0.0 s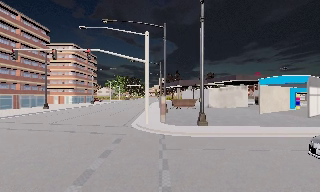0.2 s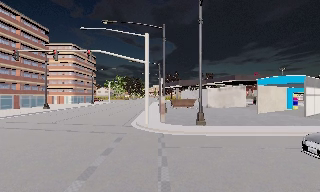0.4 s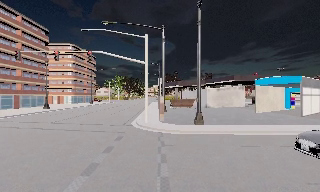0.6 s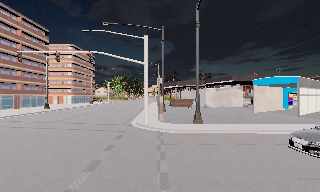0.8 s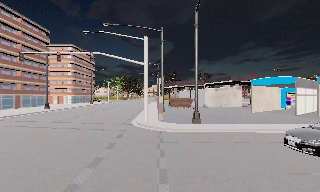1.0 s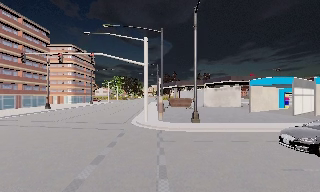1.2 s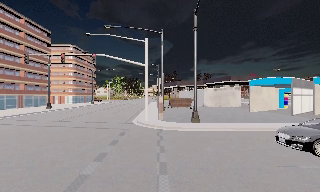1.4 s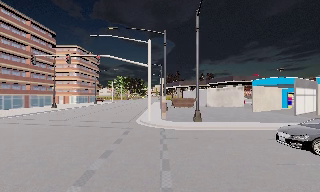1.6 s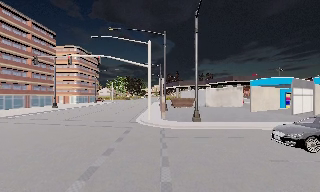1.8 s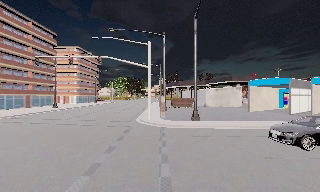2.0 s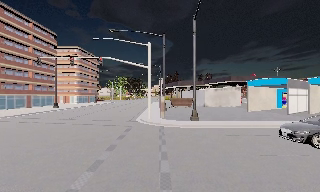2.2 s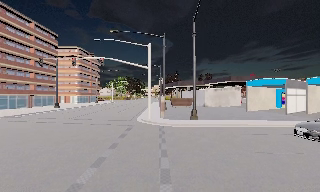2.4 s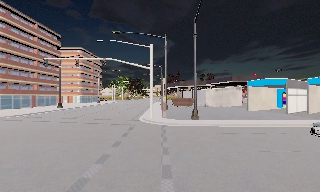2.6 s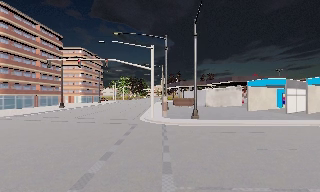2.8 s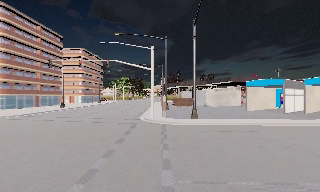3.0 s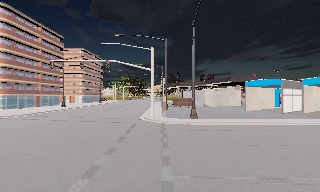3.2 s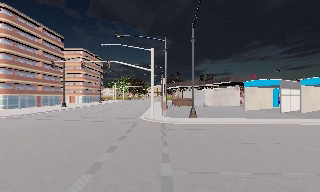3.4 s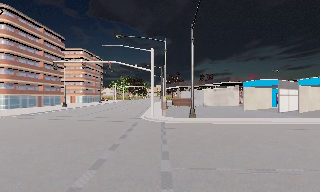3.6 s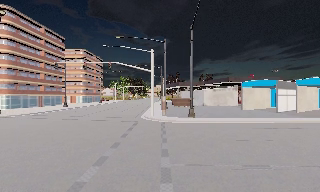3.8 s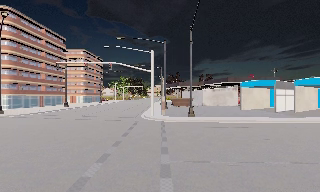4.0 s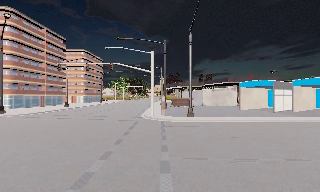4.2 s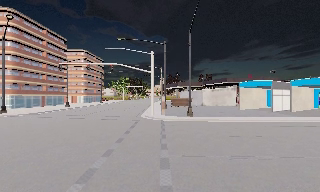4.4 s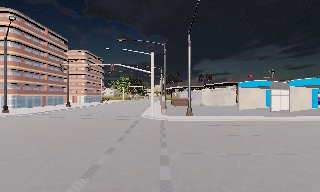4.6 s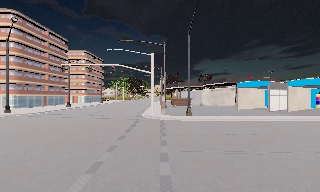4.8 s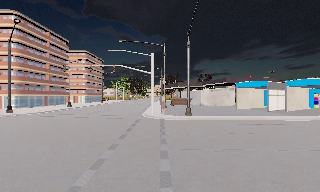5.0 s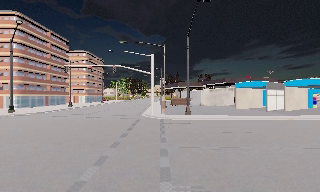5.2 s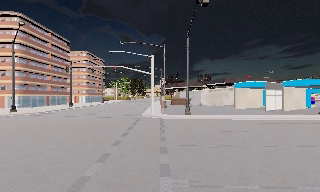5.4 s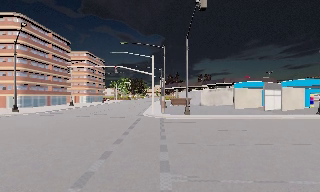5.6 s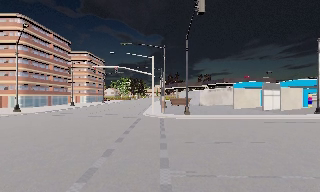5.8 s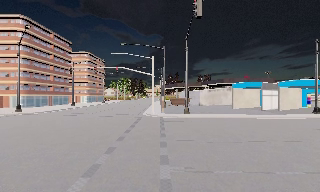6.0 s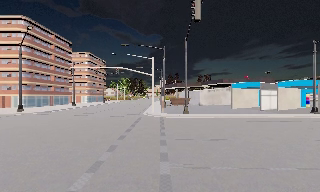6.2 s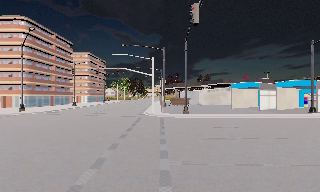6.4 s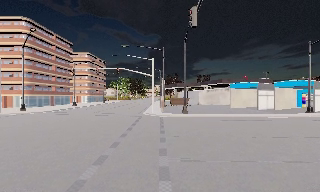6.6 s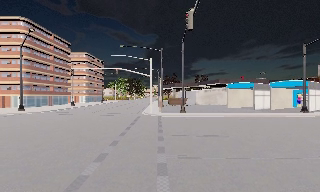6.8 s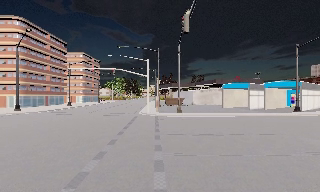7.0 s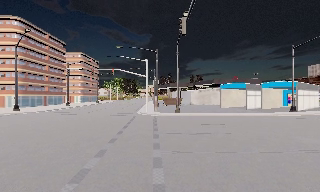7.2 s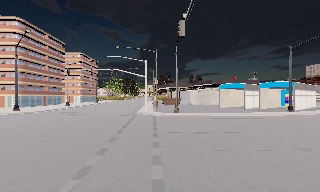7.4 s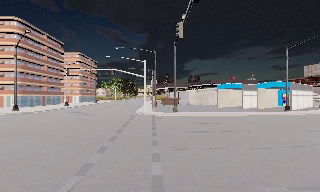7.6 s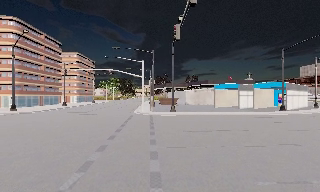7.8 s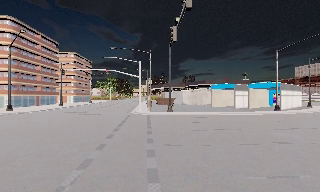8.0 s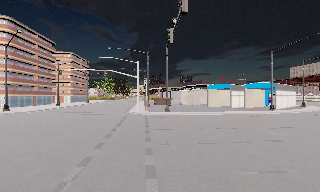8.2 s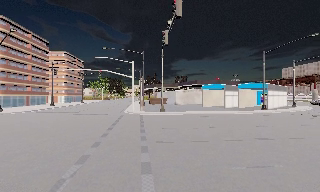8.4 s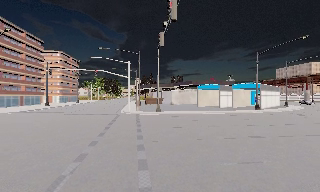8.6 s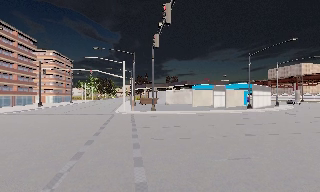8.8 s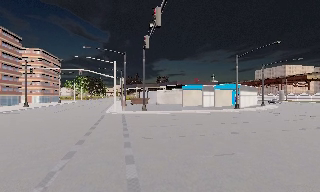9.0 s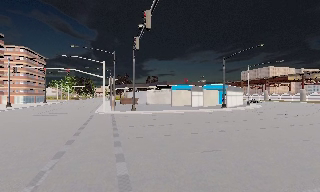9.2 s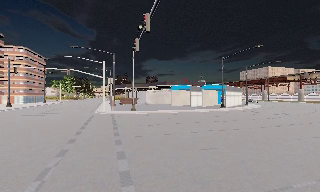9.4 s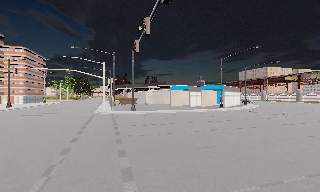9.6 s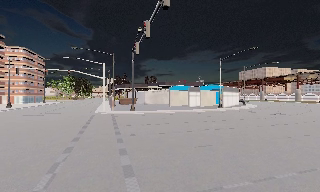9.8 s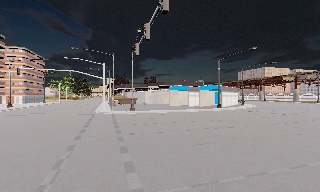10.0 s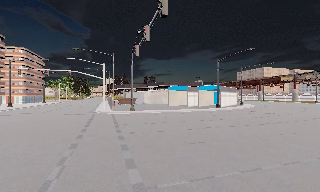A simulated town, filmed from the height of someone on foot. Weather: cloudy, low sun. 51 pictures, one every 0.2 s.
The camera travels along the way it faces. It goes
backward.
0.0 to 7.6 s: The camera travels backward, about 11 m, so what stands in front gets smaller.
7.6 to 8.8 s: The scene slides to the left, as the camera pans about 10 degrees to its right. It travels backward, about 1.5 m, so what stands in front gets smaller.
8.8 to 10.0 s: The camera travels backward, about 2 m, so what stands in front gets smaller.
The film runs backward here.
